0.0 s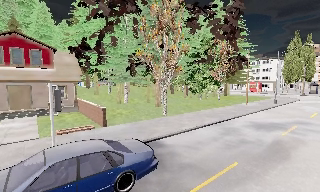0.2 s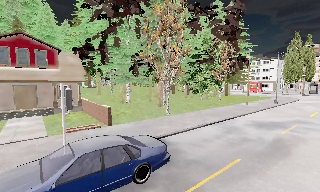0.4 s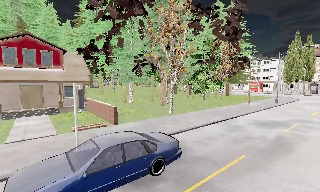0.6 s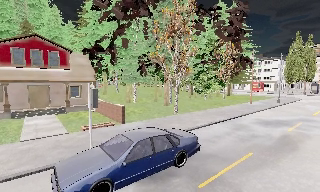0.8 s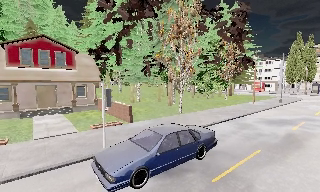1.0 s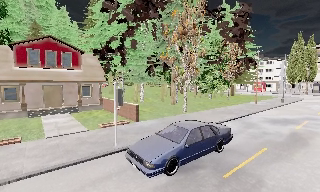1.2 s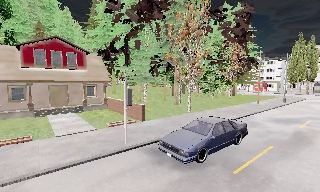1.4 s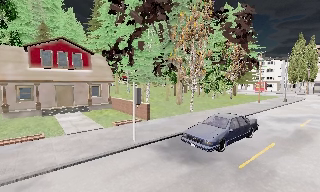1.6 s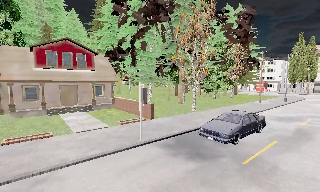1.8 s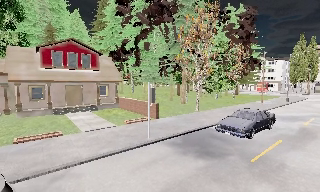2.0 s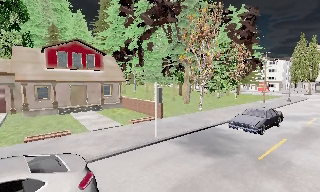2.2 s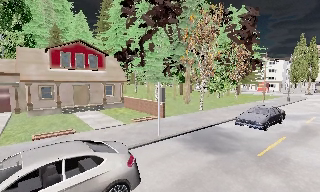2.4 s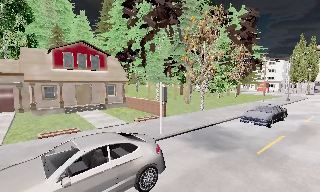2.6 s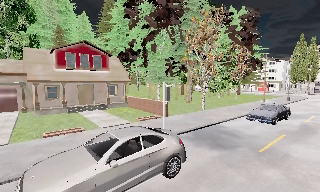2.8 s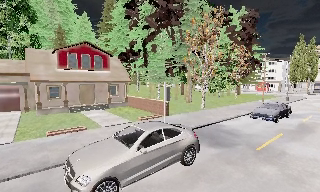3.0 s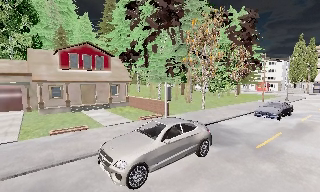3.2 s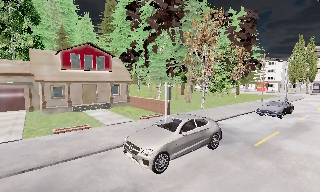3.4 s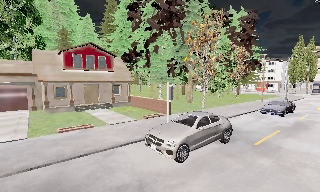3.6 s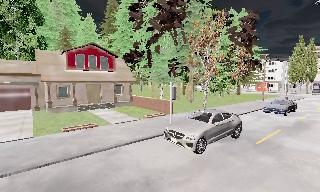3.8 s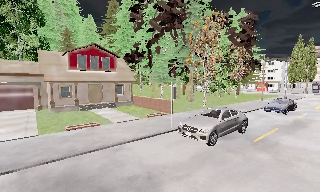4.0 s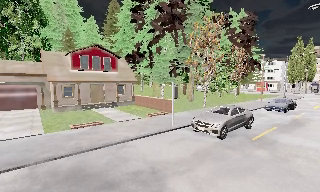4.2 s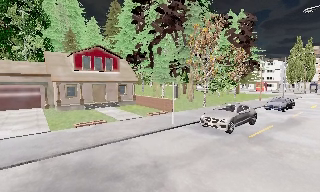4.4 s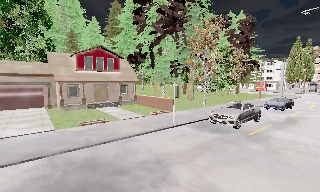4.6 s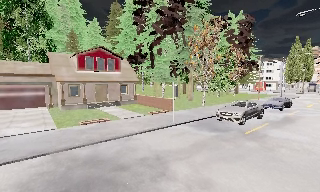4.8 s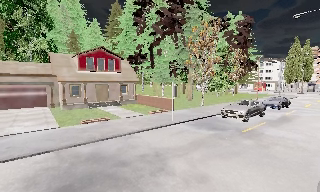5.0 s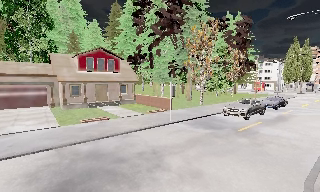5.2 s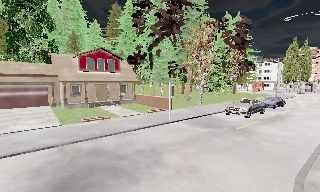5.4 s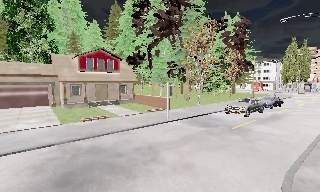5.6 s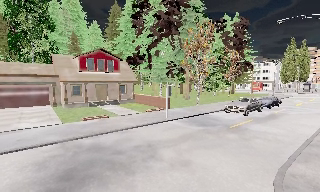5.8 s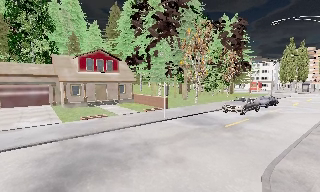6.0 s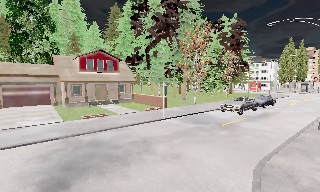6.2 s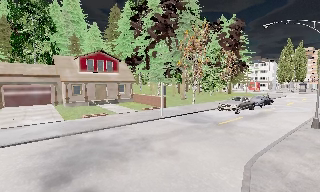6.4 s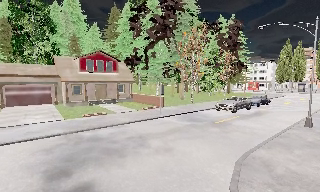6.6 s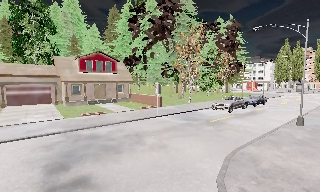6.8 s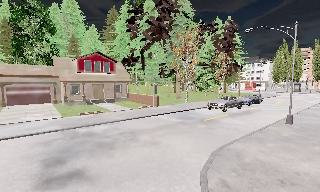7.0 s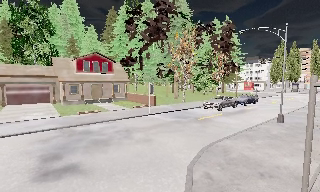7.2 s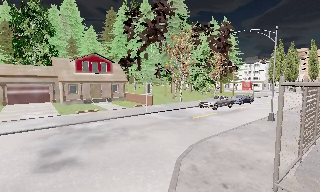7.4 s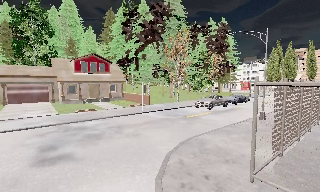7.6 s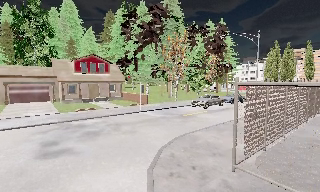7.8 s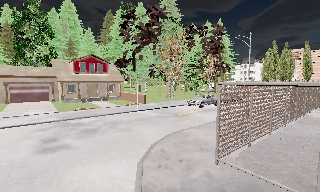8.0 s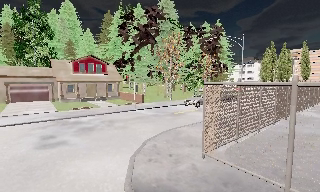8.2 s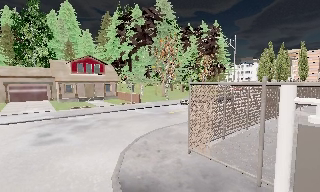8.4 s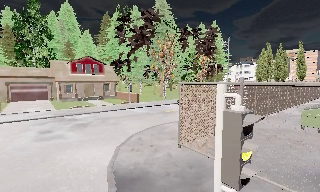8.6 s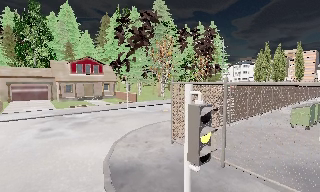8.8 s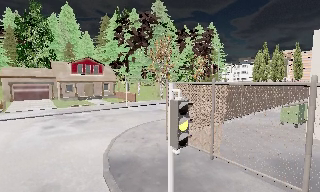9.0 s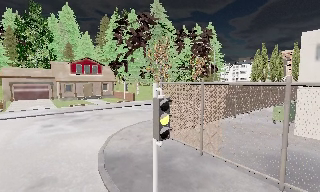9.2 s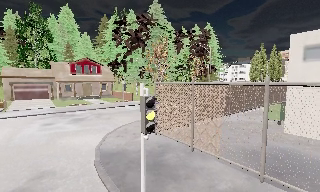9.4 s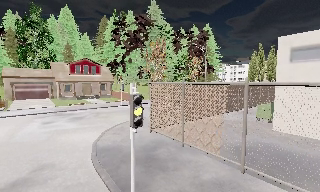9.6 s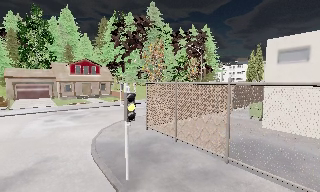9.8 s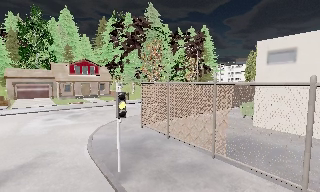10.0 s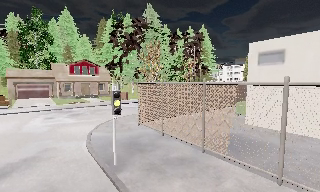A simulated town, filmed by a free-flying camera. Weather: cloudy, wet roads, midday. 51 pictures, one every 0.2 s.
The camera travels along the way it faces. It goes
backward.
0.0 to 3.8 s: The camera travels to its left and backward, about 7 m, so close, fixed things drift to the right. It loses speed.
3.8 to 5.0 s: The camera travels backward, about 2 m, so what stands in front gets smaller.
5.0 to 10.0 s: The camera travels backward and to its right, about 13 m, so what stands in front gets smaller. It gains speed.
The film runs backward here.
